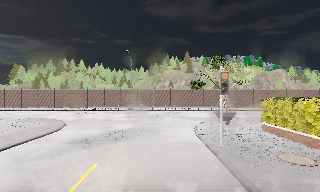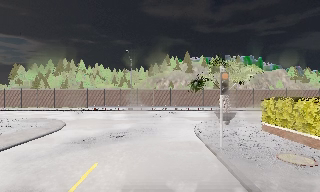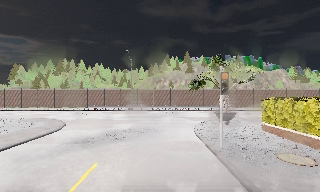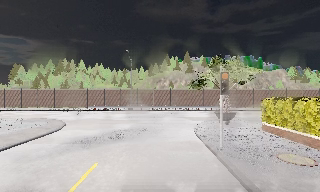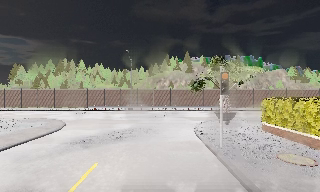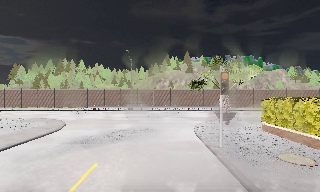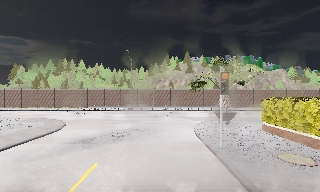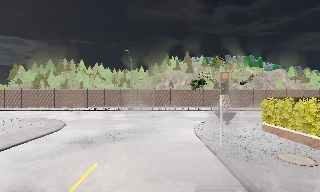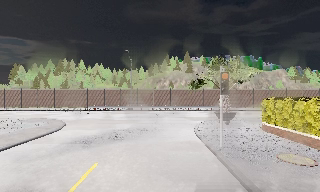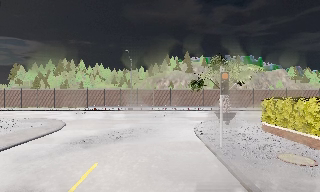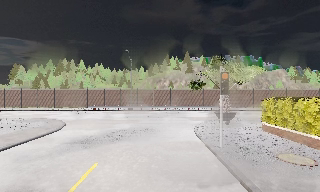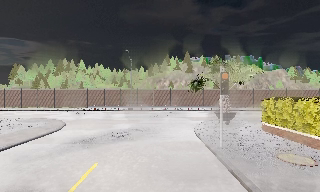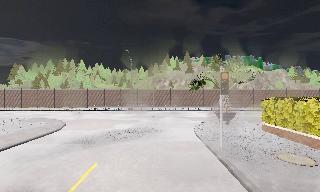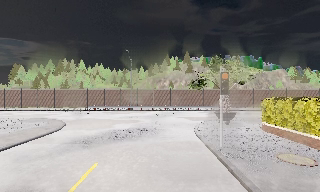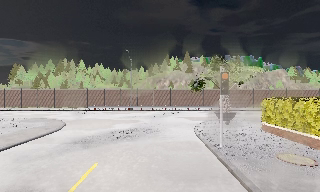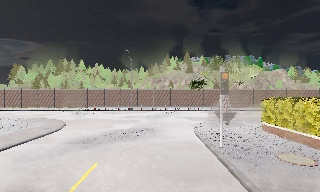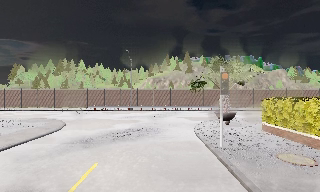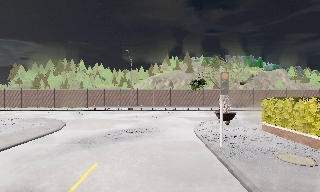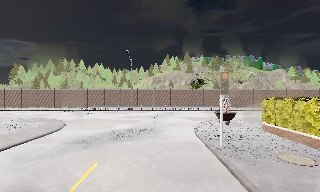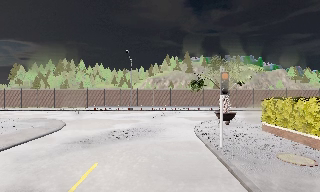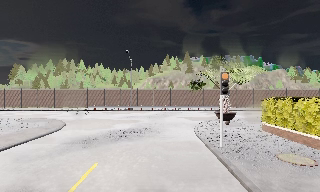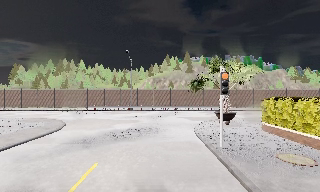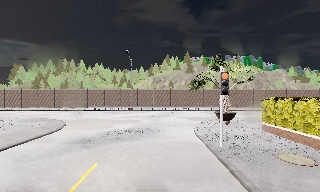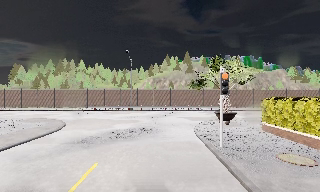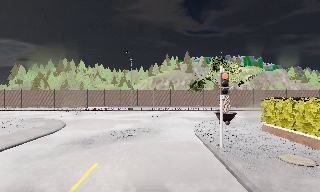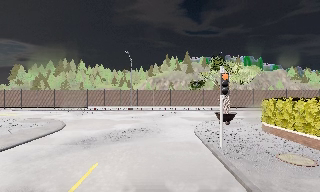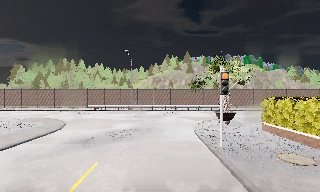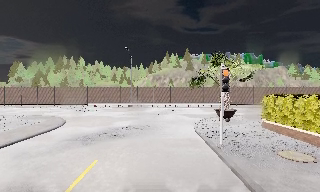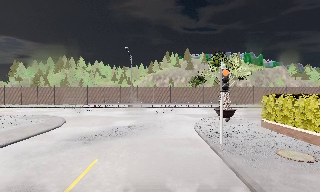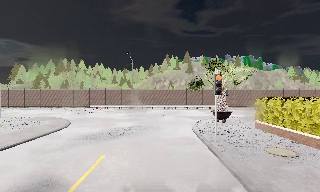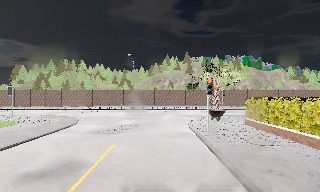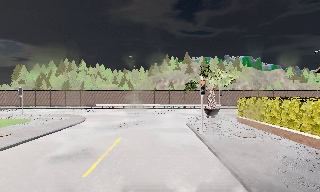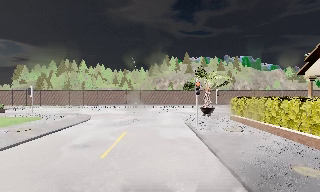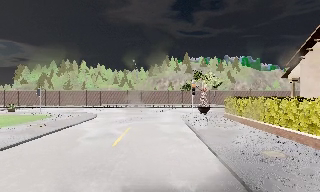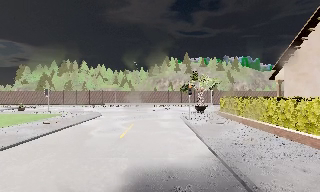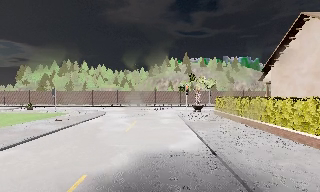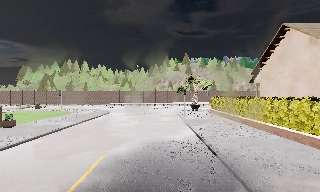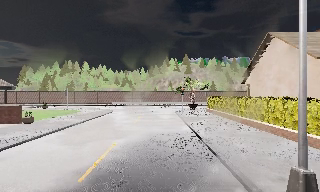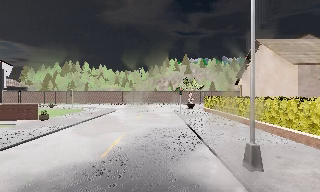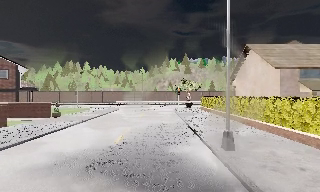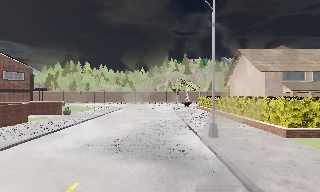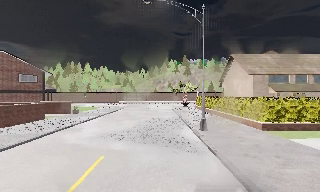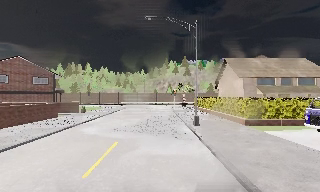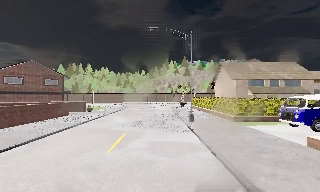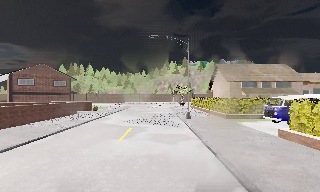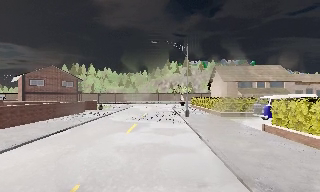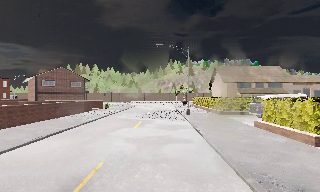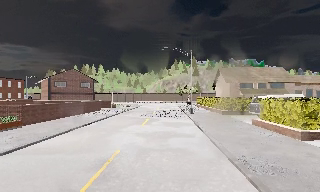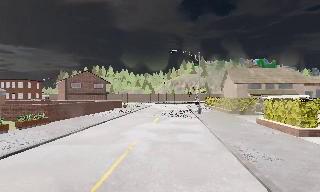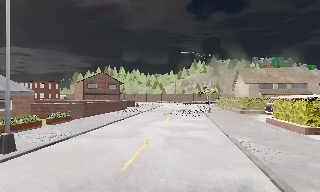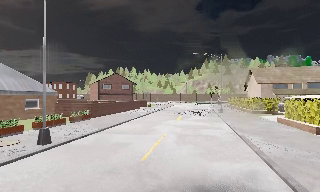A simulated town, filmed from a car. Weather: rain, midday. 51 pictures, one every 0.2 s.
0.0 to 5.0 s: The camera keeps its place and its aim.
5.0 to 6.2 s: The camera travels backward, about 3 m, so what stands in front gets smaller. It gains speed.
6.2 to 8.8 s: The camera travels backward, about 20 m, so what stands in front gets smaller.
8.8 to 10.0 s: The camera pans to its left, which is counterclockwise from overhead, by about 15 degrees. It travels backward, about 7 m, so what stands in front gets smaller. It loses speed.
The film runs backward here.
